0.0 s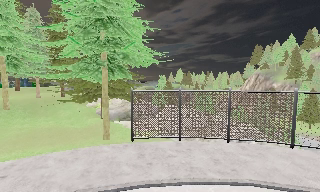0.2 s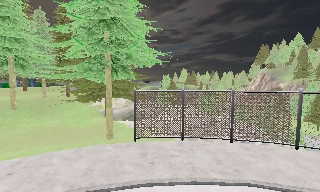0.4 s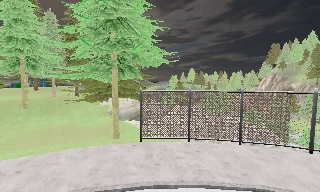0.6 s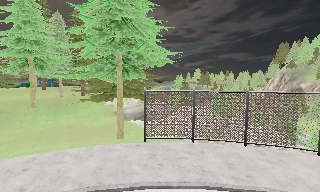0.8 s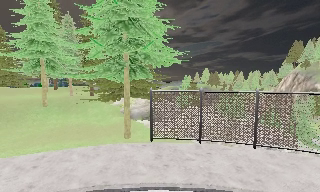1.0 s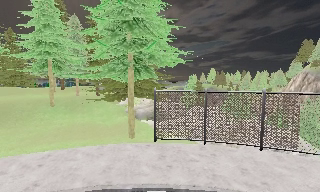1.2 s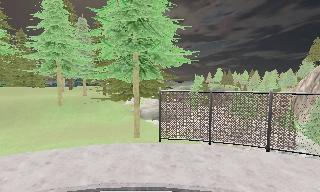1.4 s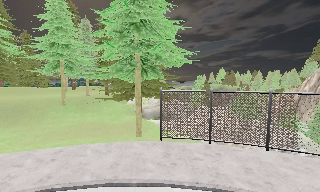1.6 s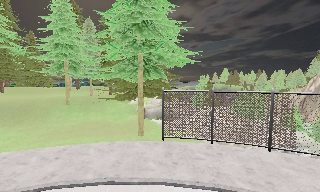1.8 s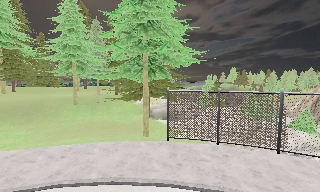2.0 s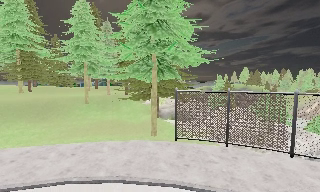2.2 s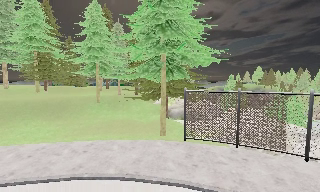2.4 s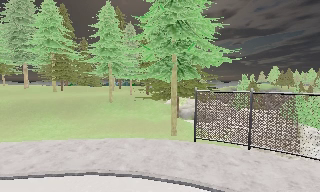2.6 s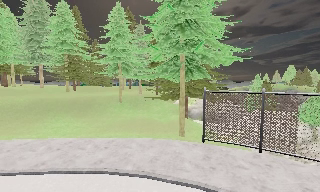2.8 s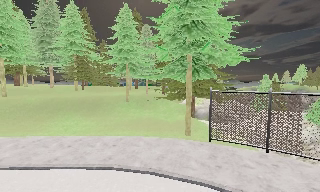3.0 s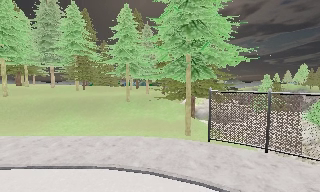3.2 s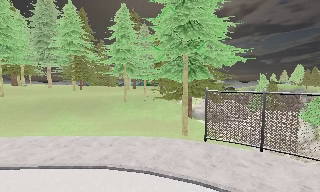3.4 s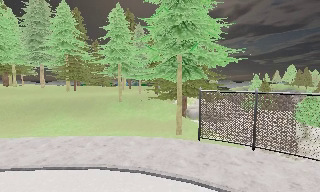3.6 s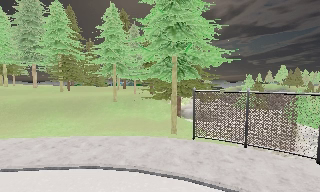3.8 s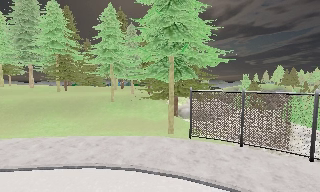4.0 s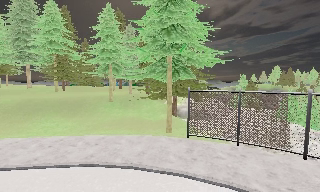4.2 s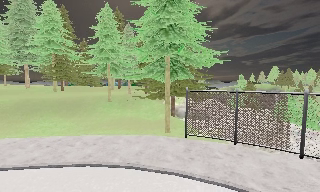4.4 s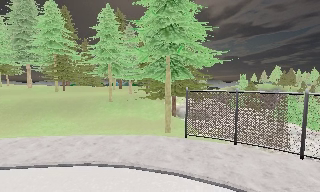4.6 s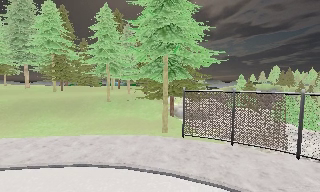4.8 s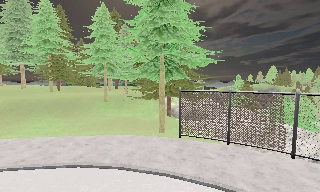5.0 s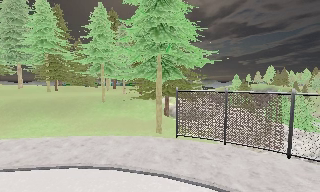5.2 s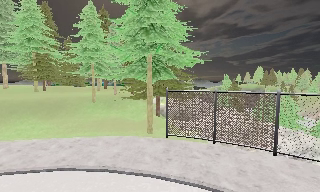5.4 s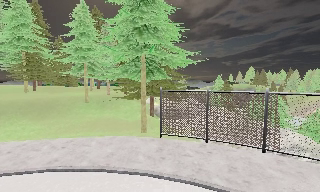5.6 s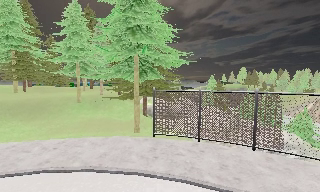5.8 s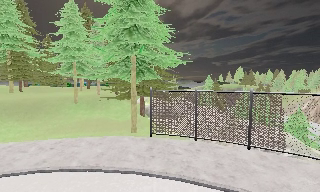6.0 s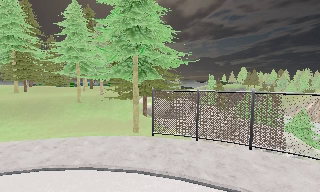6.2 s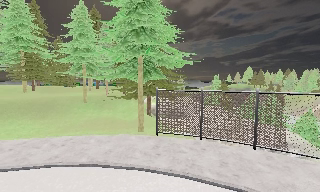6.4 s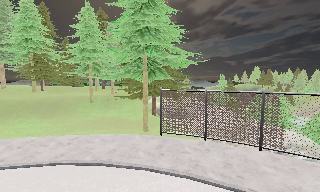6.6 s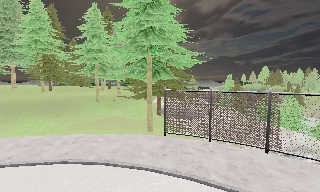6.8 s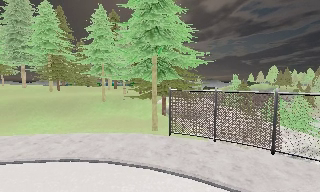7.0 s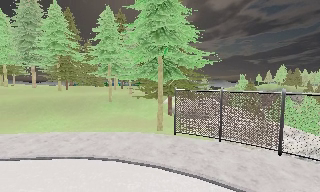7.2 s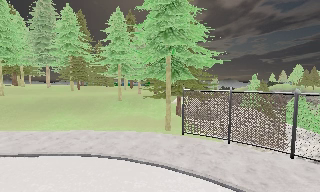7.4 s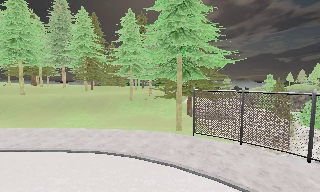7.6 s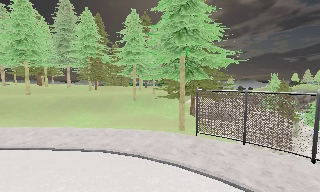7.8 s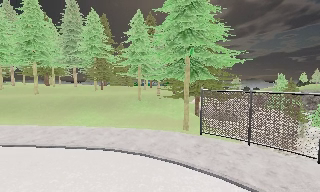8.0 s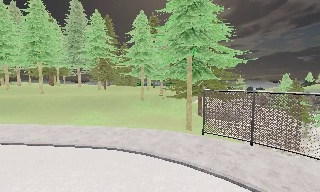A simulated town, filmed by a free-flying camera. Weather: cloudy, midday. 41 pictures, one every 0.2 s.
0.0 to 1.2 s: The scene slides to the right, as the camera pans about 15 degrees to its left. It travels to its right, about 0.5 m.
1.2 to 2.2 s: The scene slides to the right, as the camera pans about 10 degrees to its left.
2.2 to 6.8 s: The camera travels to its right and backward, about 2 m.
6.8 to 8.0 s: The scene slides to the right, as the camera pans about 15 degrees to its left.
The film runs forward here.
